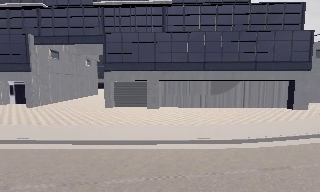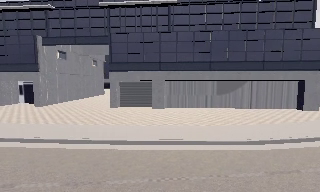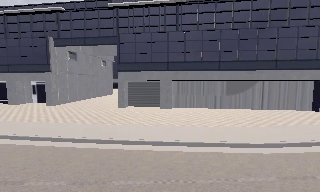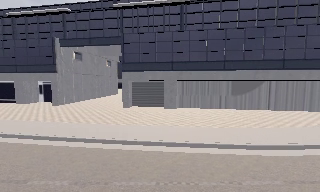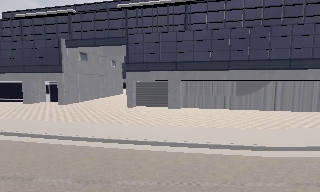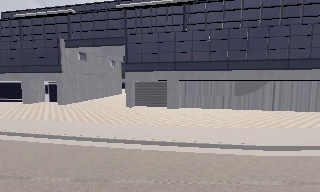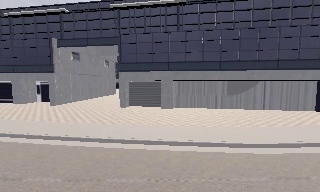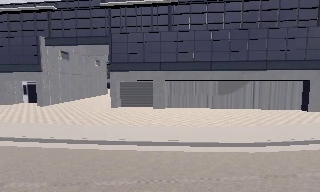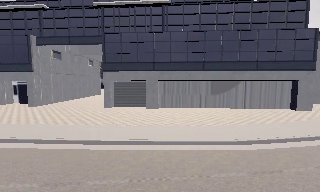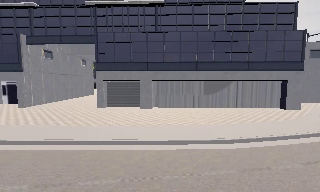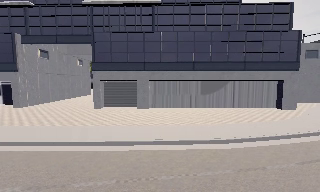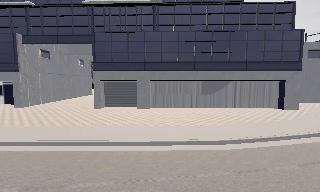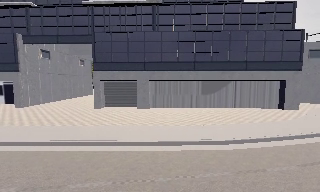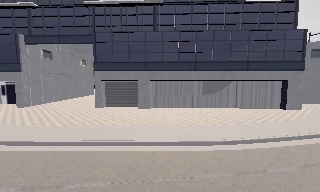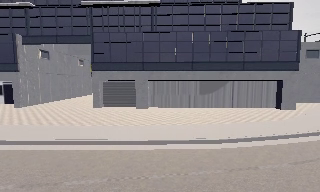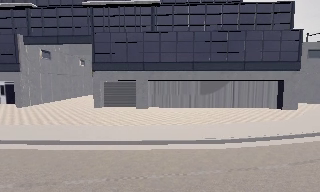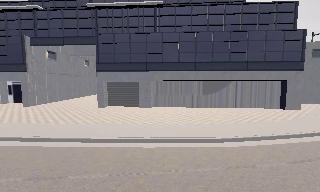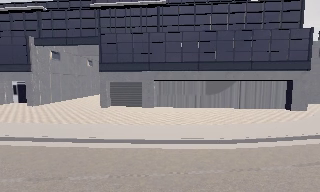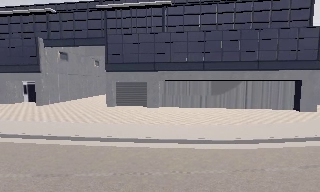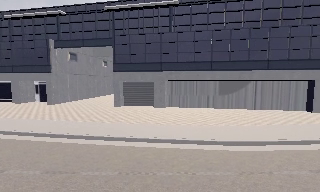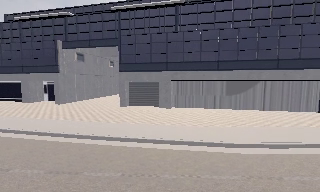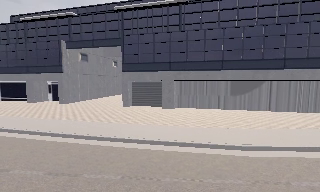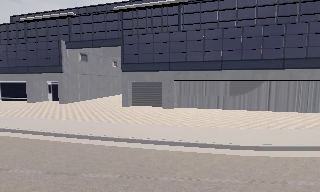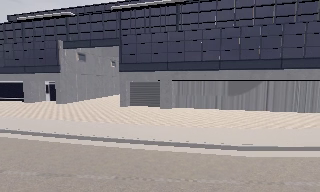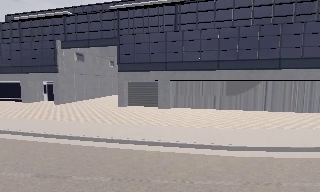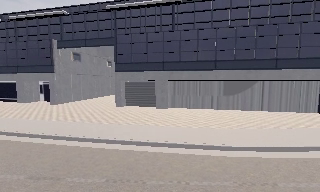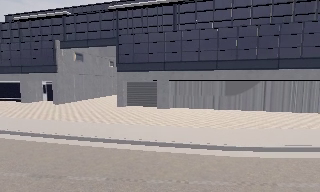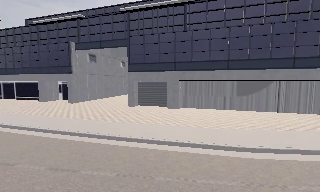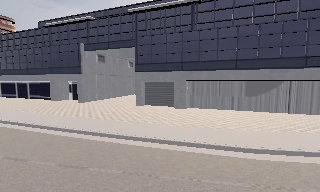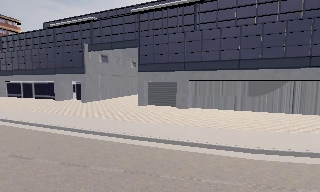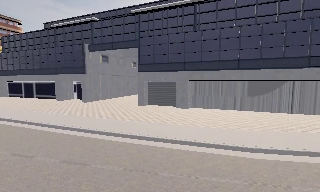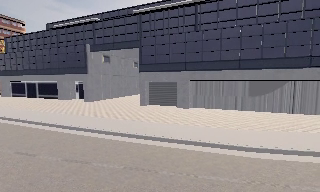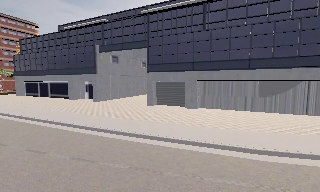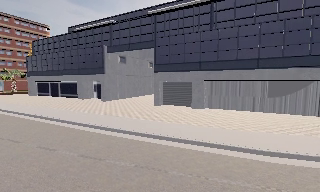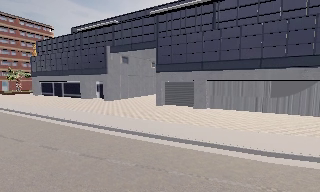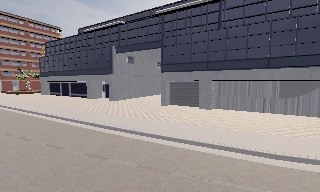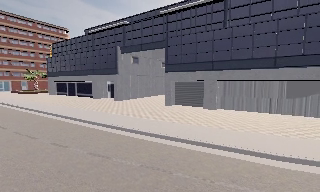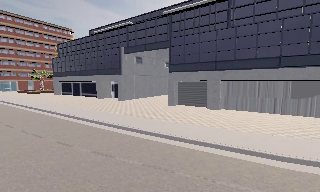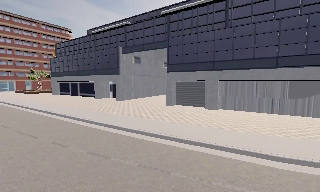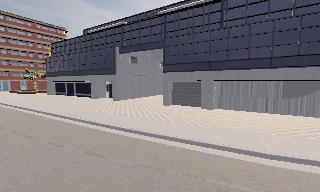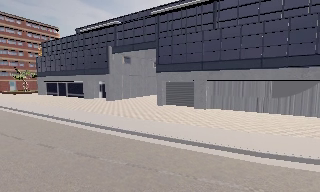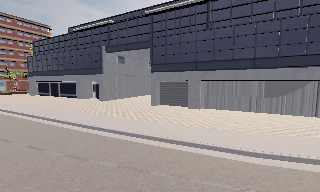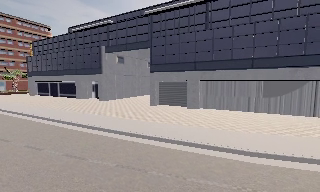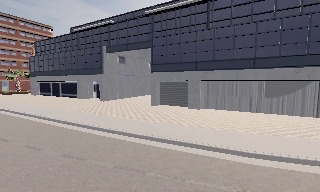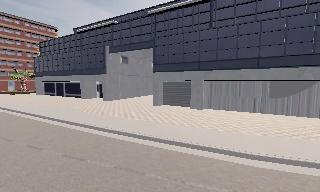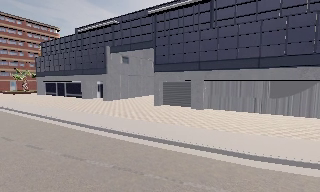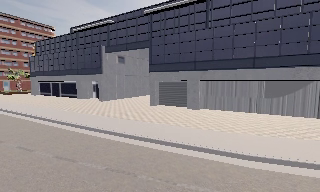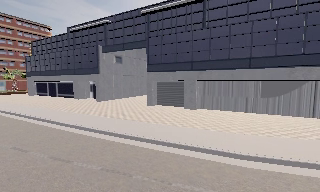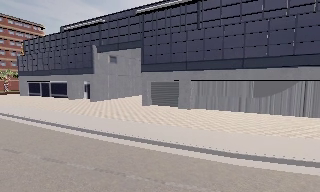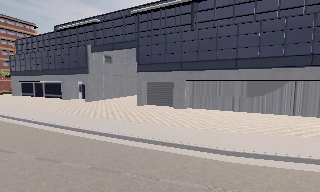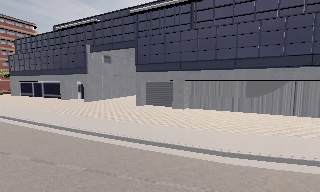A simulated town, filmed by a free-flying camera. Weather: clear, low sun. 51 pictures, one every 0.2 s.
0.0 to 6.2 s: The camera pans to its left, which is counterclockwise from overhead, by about 20 degrees. It travels to its right, about 2 m.
6.2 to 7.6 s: The camera swings to its left by about 10 degrees, and the scene slides to the right.
7.6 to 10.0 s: The camera travels to its right, about 1 m, so close, fixed things drift to the left.
The film runs backward here.
